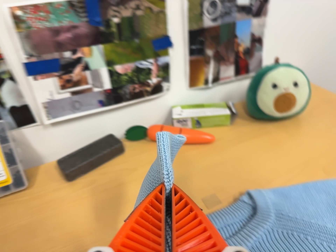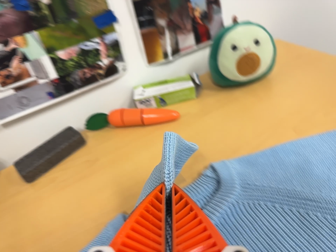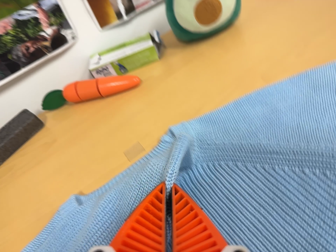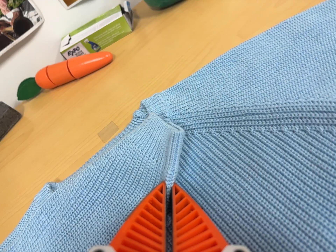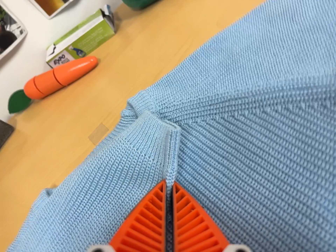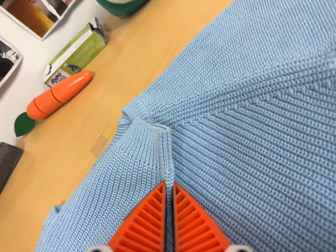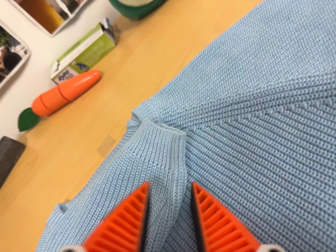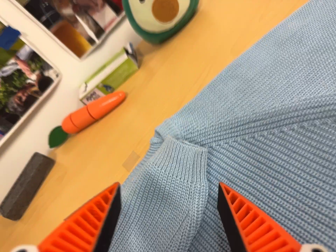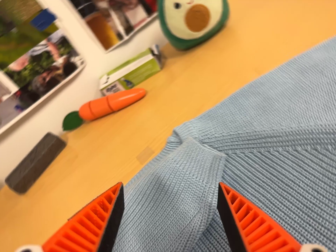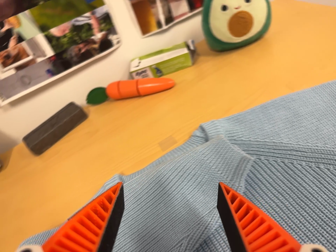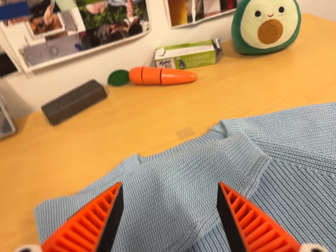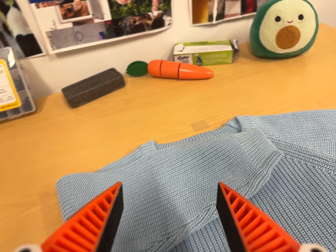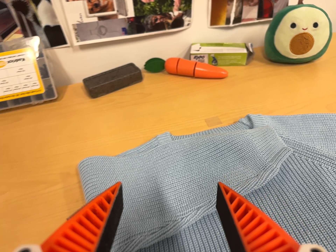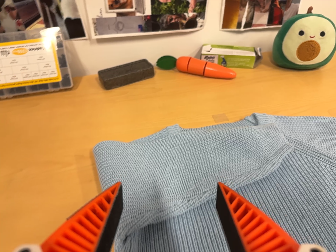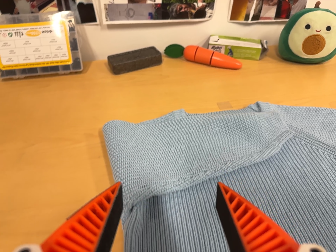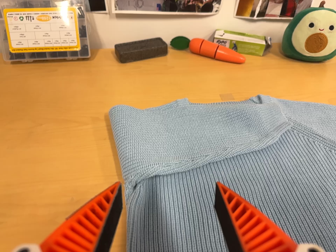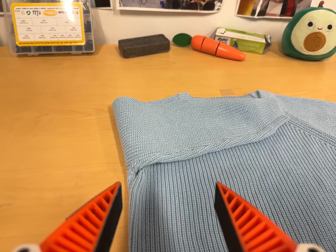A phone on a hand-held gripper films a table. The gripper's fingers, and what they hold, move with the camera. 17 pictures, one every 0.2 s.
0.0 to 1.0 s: The camera travels to its right and forward, about 24 cm, so close, fixed things drift to the left. Its aim tips toward the bottom of its view by about 15 degrees, and the scene shifts upward. It rolls about its line of sight by about 35 degrees, and the scene rotates counterclockwise.
1.0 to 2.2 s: The camera travels to its left and backward, about 18 cm, so close, fixed things drift to the right. It rolls about its line of sight by about 40 degrees, and the scene rotates clockwise.
2.2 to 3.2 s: The camera travels backward, toward the bottom of its view and to its left, about 14 cm, so what stands in front gets smaller. It rolls about its line of sight by about 15 degrees, and the scene rotates clockwise.
The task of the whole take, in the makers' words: left arm across.
The film runs forward here.
